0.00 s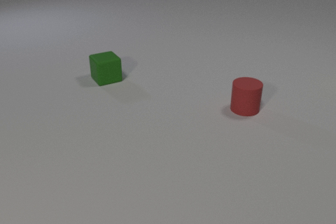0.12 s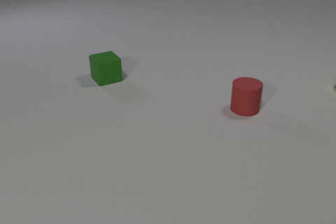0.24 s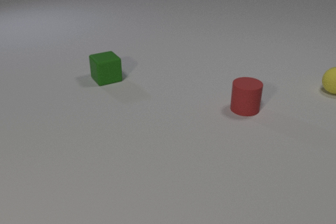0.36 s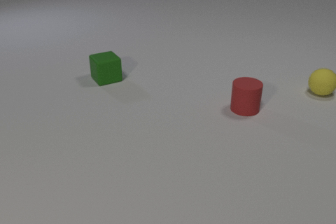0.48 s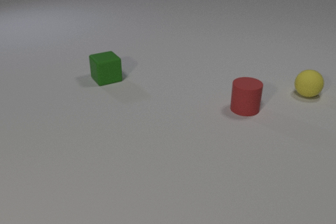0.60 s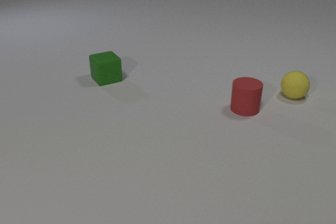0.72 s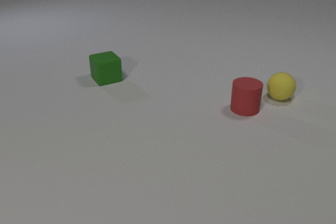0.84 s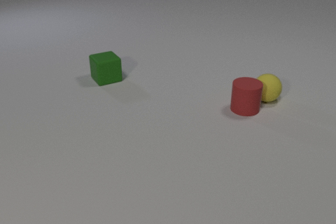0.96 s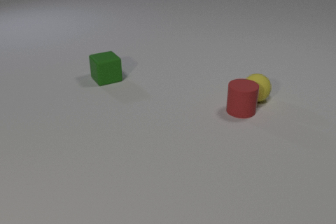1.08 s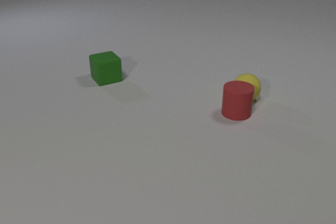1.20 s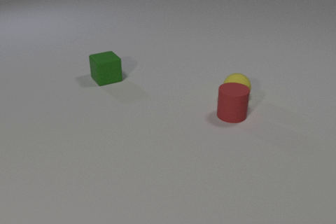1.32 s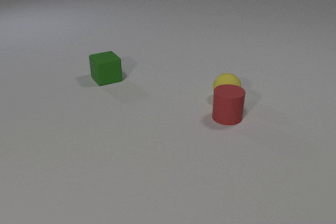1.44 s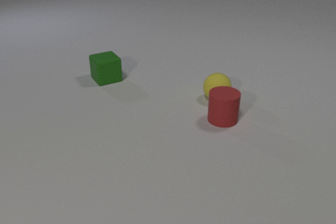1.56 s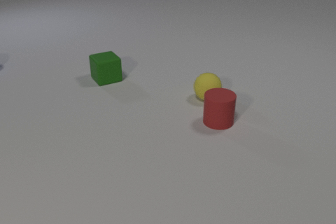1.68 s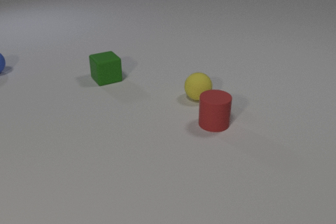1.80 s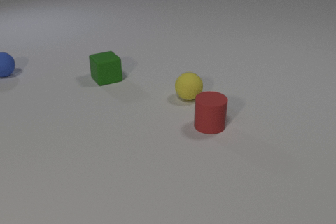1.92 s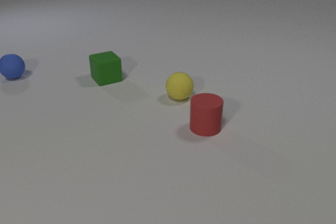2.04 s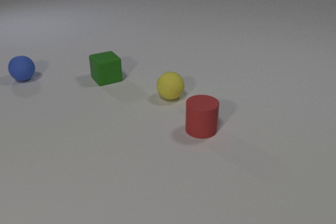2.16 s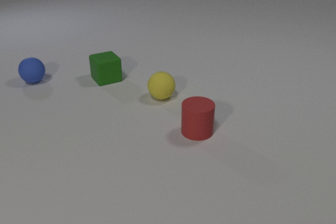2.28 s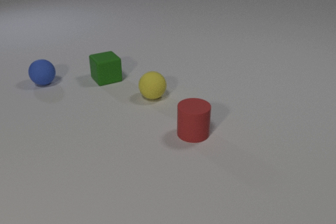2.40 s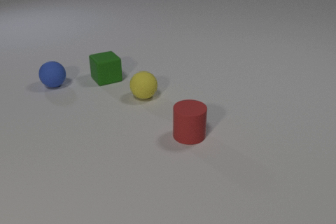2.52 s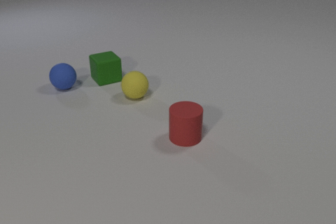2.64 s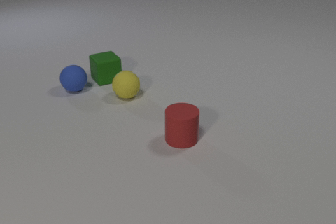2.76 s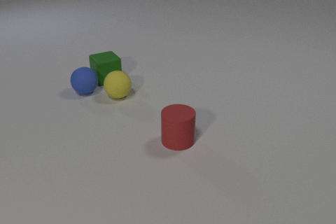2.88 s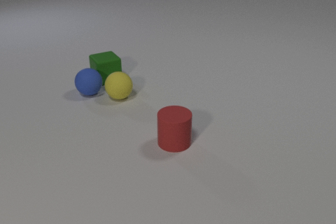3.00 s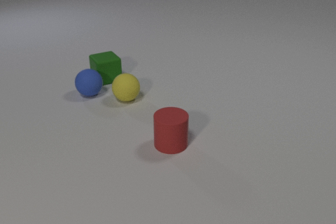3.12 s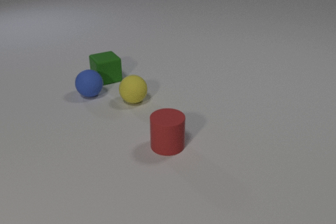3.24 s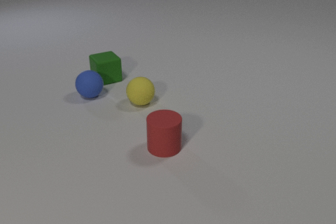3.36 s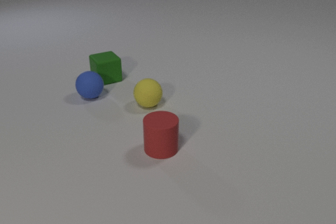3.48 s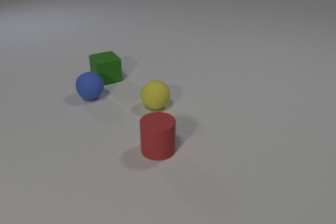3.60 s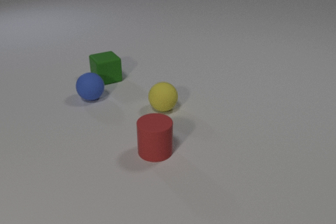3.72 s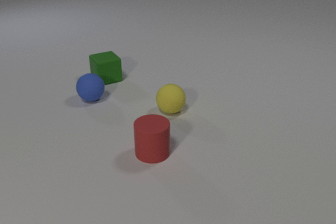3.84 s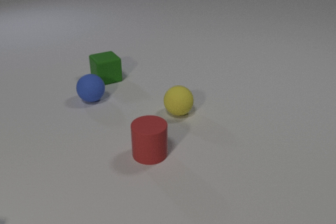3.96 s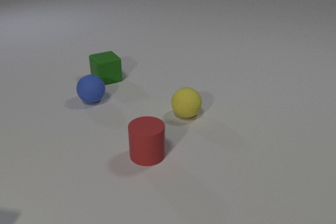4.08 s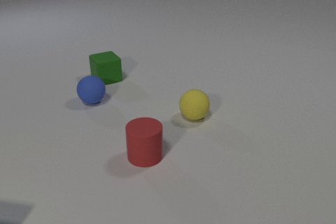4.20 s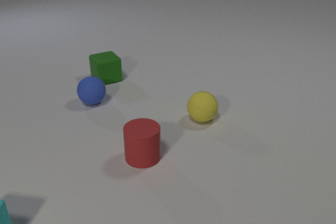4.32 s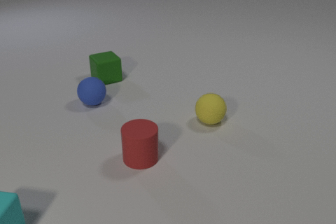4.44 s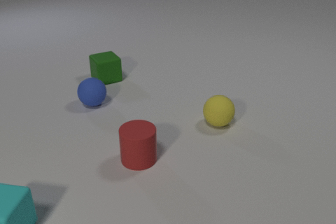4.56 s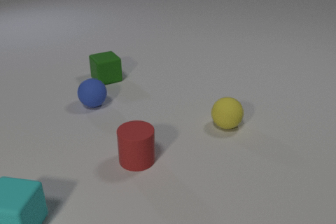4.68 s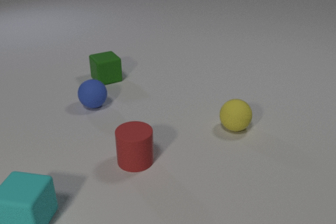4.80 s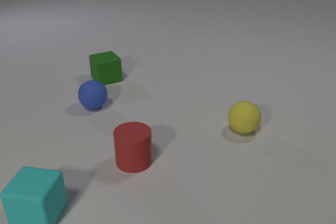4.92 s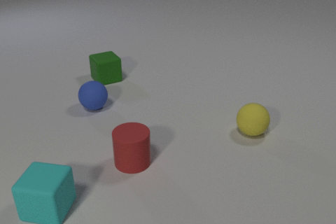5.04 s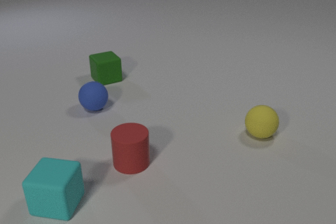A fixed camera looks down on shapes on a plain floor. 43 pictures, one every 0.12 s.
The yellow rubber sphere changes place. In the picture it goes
toward the camera.
0.00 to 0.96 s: The yellow rubber sphere comes in at the right edge, rolls to the left and toward the camera. The yellow rubber sphere and the red rubber cylinder collide.
0.96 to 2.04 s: The yellow rubber sphere rolls to the left. The red rubber cylinder slides toward the camera and to the left. The blue rubber sphere comes in at the left edge, rolls toward the camera and to the right.
2.04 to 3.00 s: The yellow rubber sphere rolls to the left. The red rubber cylinder slides to the left and toward the camera. The blue rubber sphere rolls to the right and toward the camera. The yellow rubber sphere and the blue rubber sphere collide.
3.00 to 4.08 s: The yellow rubber sphere rolls to the right and toward the camera. The red rubber cylinder slides to the left and toward the camera. The blue rubber sphere rolls toward the camera.
4.08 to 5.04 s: The yellow rubber sphere rolls to the right. The red rubber cylinder slides to the left and toward the camera. The blue rubber sphere rolls toward the camera. The cyan rubber cube comes in at the left edge, slides to the right and away from the camera.
How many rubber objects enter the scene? 3.
Are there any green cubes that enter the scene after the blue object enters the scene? no.
What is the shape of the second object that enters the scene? sphere.
